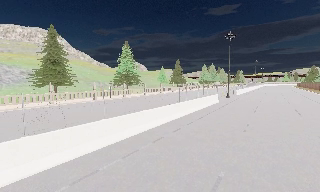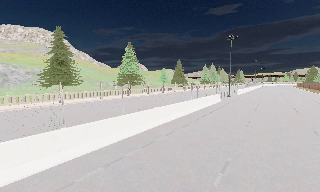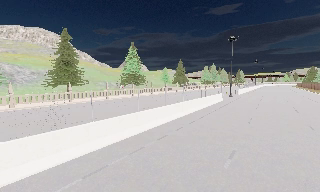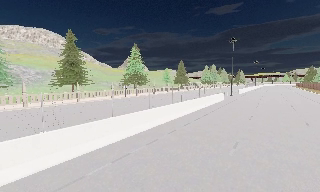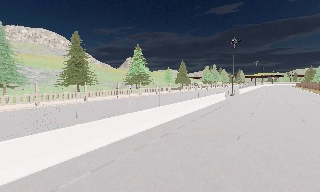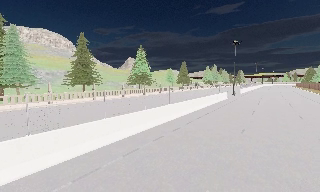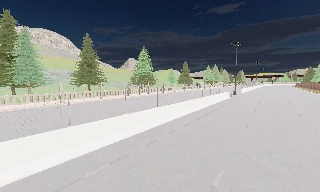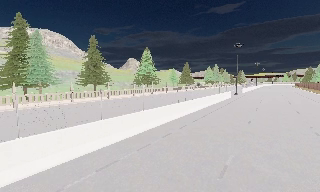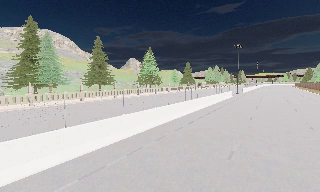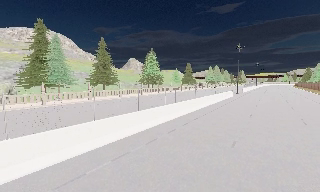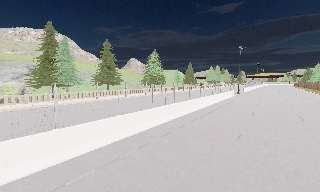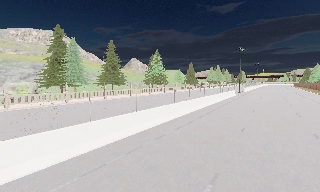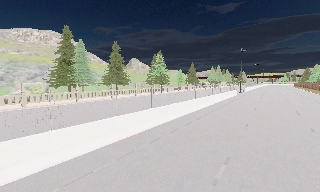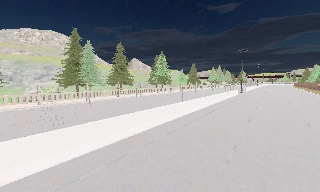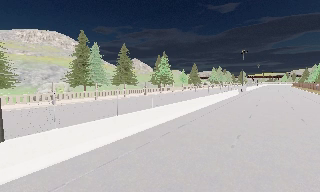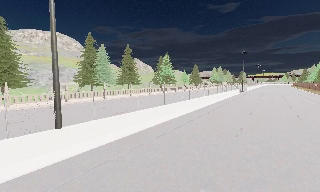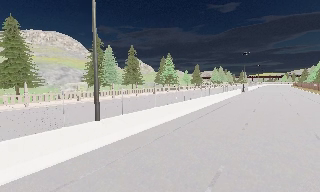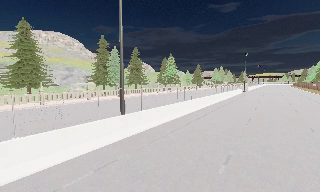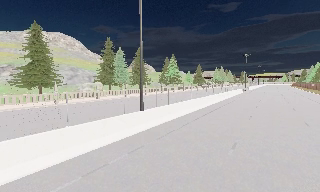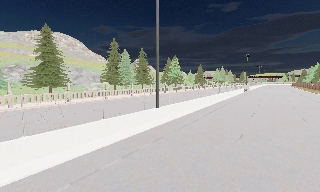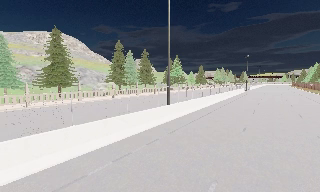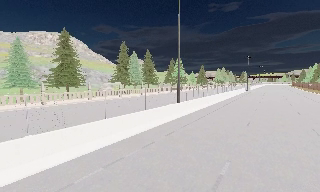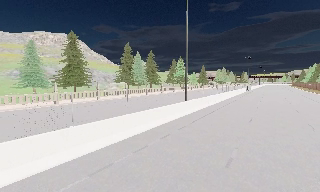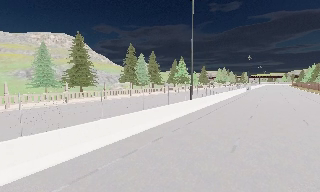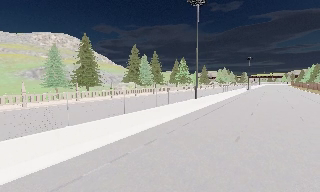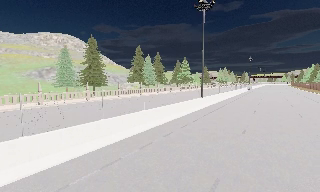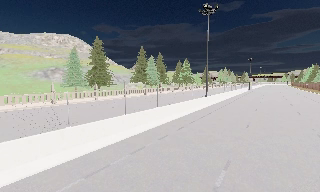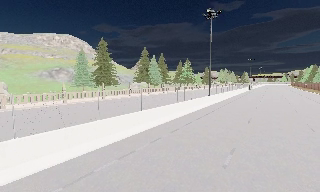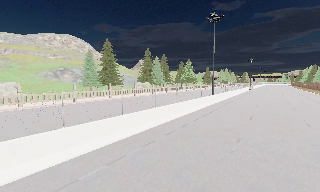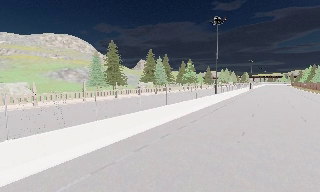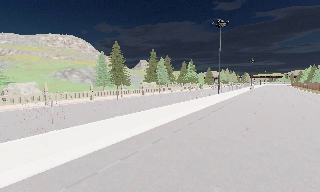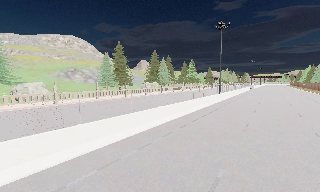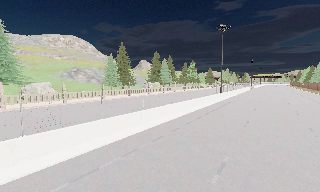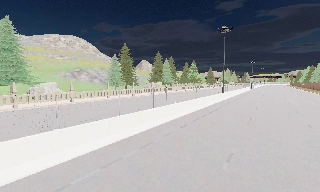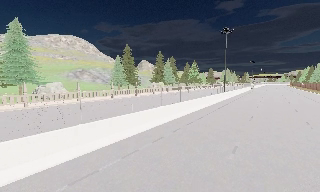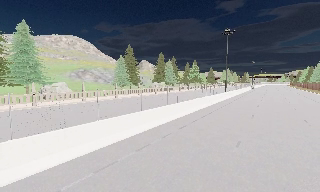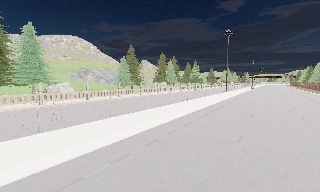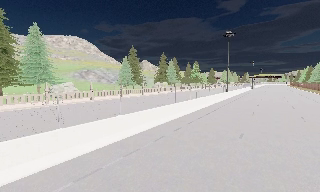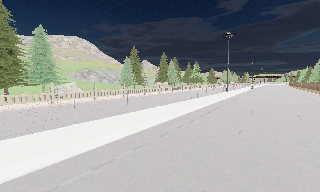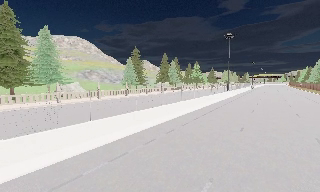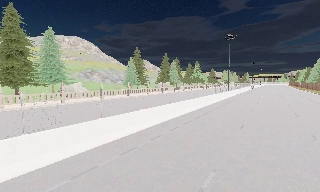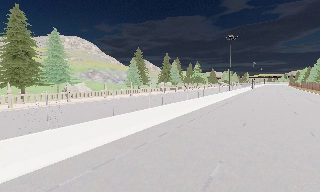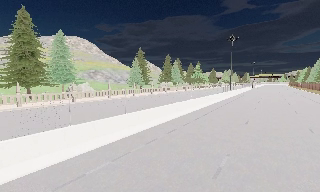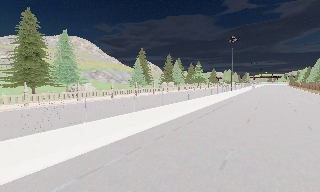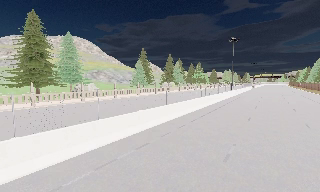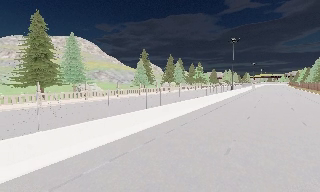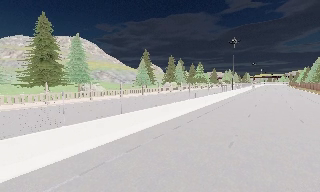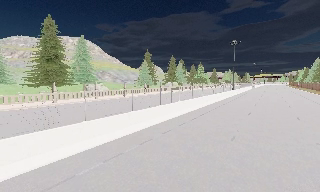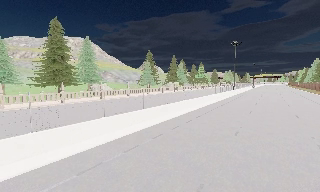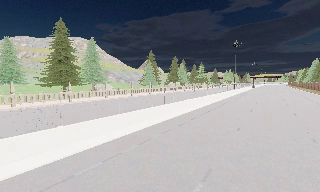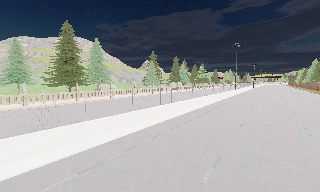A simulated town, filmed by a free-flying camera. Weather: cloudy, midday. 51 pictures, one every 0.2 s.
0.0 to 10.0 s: The camera travels backward and to its left, about 60 m, so what stands in front gets smaller. It loses speed.
The film runs backward here.
